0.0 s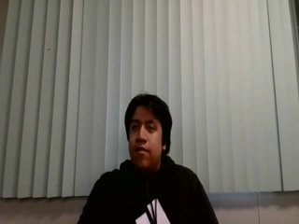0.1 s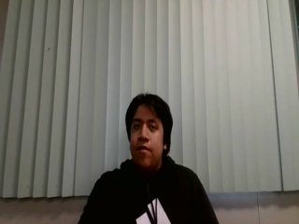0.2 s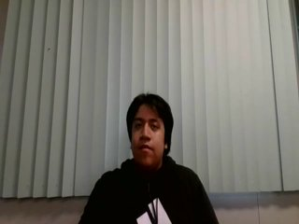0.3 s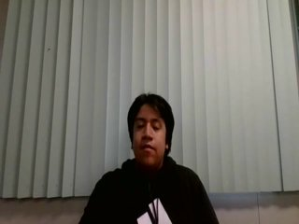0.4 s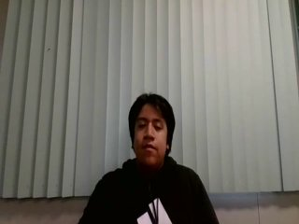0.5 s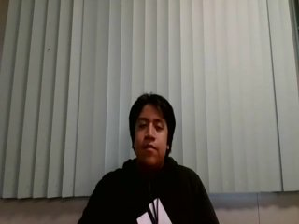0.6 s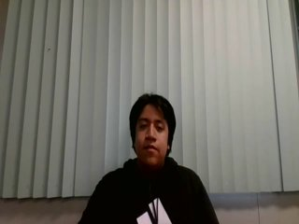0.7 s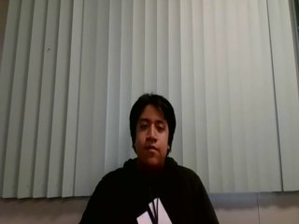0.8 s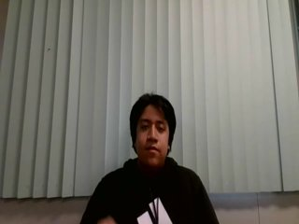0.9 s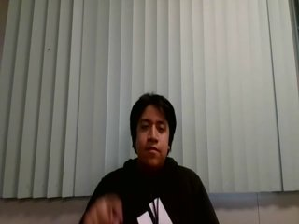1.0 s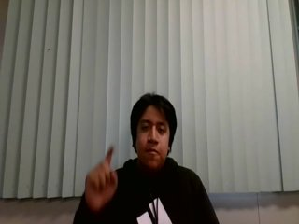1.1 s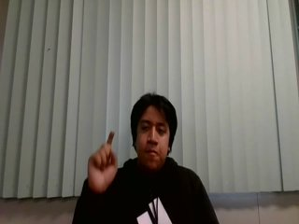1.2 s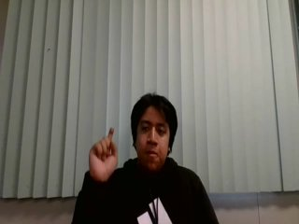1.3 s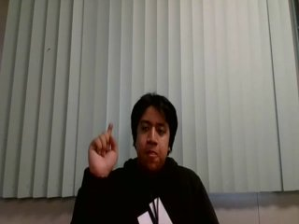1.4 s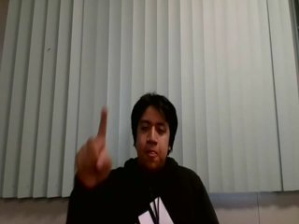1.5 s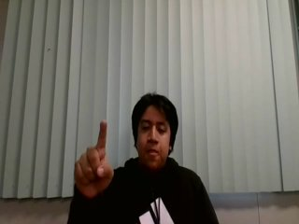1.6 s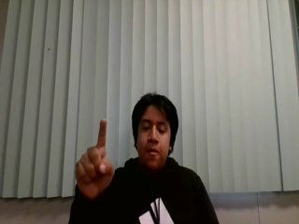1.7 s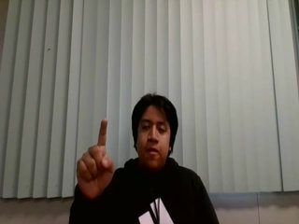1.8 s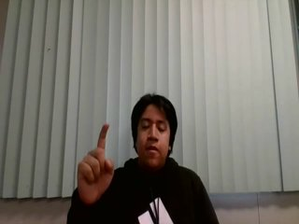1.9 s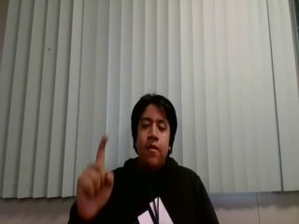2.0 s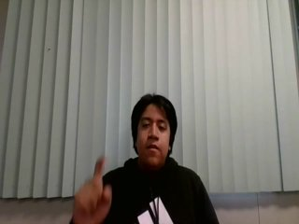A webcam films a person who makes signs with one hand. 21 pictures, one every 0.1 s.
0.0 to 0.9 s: Non-gesture.
1.0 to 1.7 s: Click with one finger.
